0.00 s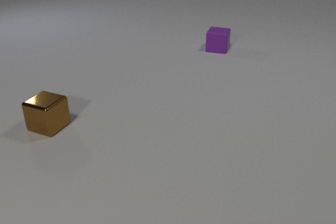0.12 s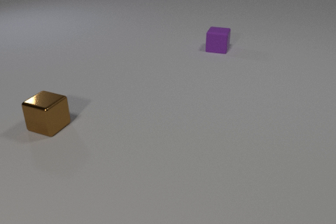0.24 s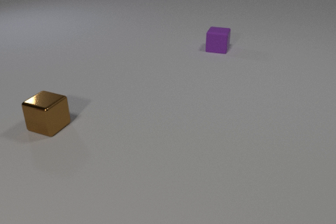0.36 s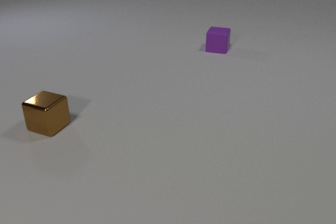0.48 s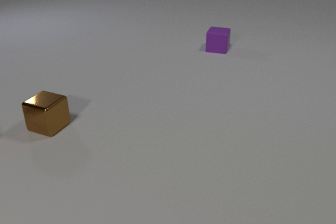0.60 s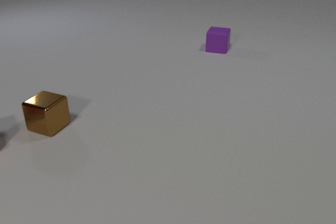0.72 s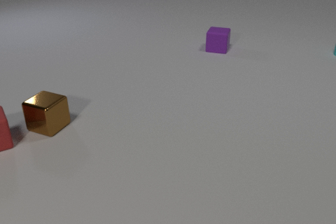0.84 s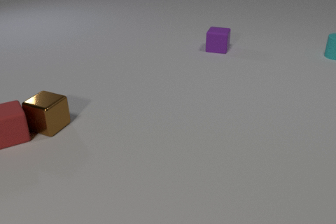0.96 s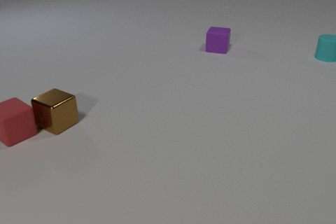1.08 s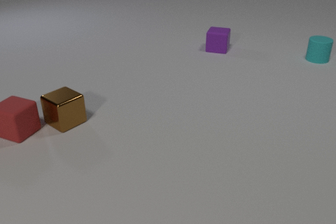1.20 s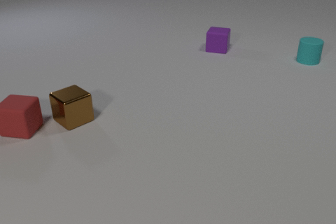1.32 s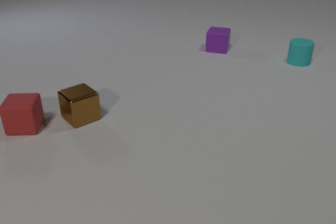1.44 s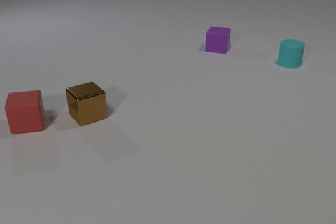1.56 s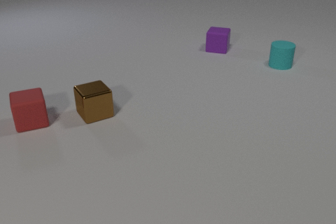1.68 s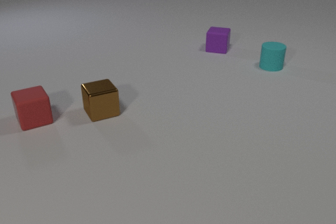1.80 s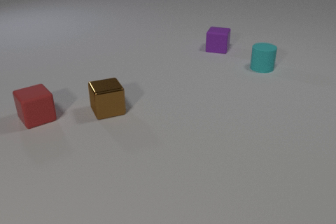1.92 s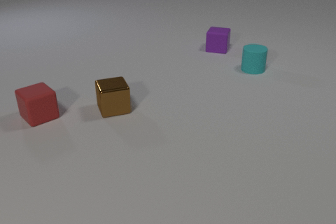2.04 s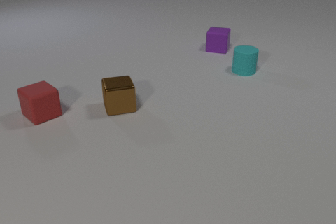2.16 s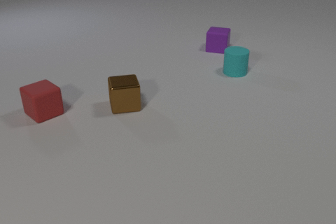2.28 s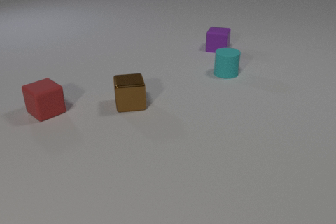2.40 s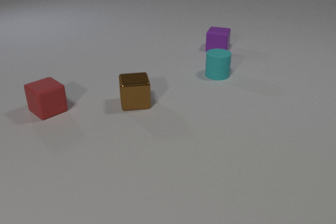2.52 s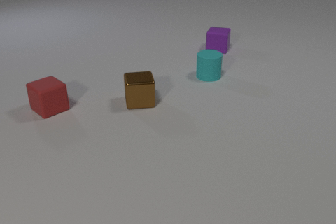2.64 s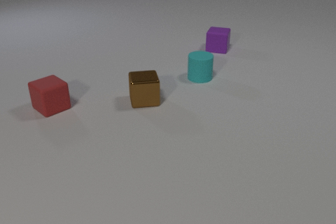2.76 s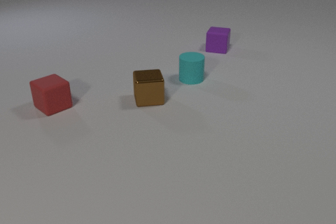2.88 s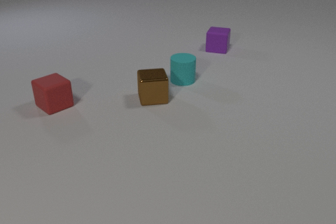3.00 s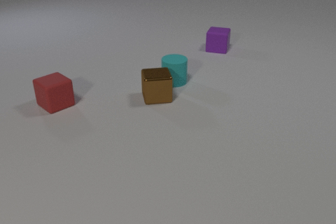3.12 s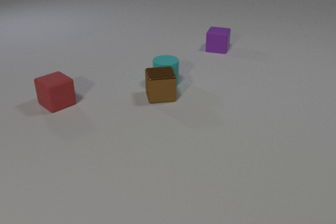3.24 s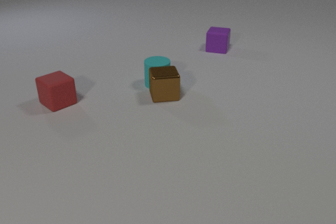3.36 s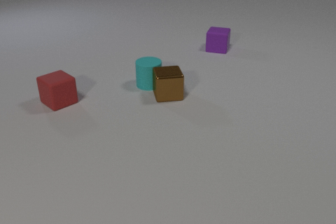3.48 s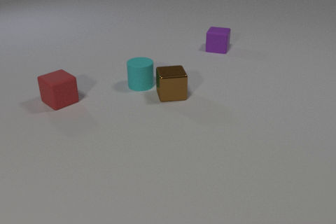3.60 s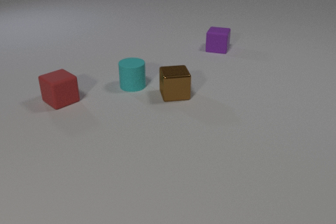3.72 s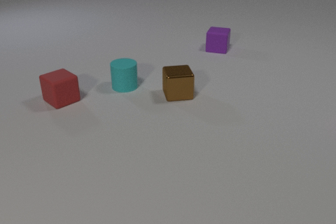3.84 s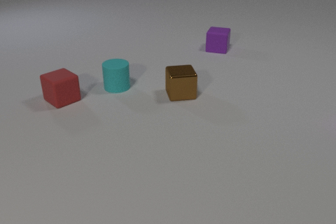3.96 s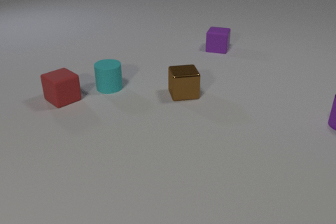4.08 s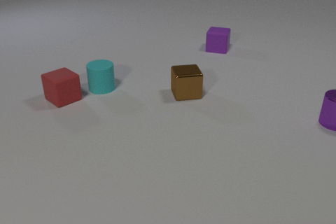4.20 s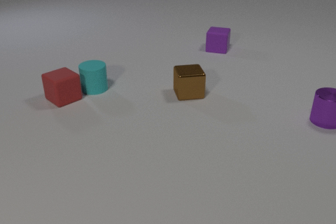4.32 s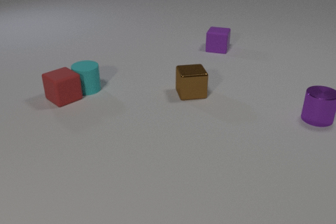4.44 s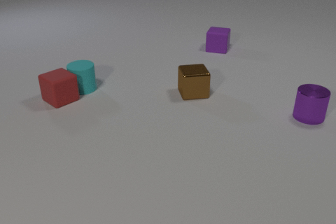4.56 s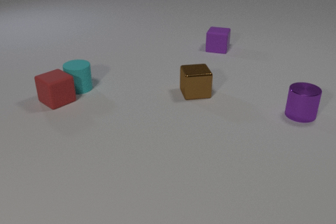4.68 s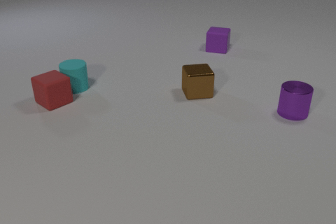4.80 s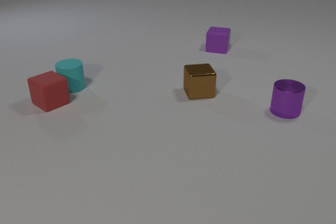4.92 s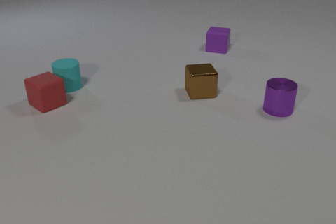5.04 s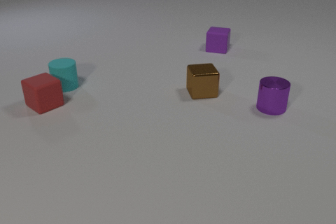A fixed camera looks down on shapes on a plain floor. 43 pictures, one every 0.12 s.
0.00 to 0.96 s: The red rubber cube comes in at the left edge, slides to the right and away from the camera. The brown metal cube slides to the right. The cyan rubber cylinder comes in at the right edge, slides to the left and toward the camera. The red rubber cube and the brown metal cube collide.
0.96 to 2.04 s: The red rubber cube slides away from the camera and to the right, spins so that its near face slides to the right, counterclockwise seen from above. The brown metal cube slides to the right, spins so that its near face slides to the left, clockwise seen from above. The cyan rubber cylinder slides to the left and toward the camera.
2.04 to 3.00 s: The red rubber cube slides away from the camera and to the right. The brown metal cube slides to the right and away from the camera. The cyan rubber cylinder slides to the left and toward the camera.
3.00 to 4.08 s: The red rubber cube slides away from the camera and to the right. The brown metal cube slides to the right. The cyan rubber cylinder slides to the left. The purple metal cylinder comes in at the right edge, slides to the left. The brown metal cube and the cyan rubber cylinder collide.
4.08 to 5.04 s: The red rubber cube slides to the left and toward the camera. The brown metal cube slides to the right. The cyan rubber cylinder slides to the left. The purple metal cylinder slides to the left. The red rubber cube and the cyan rubber cylinder collide.
What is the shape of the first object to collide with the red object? cube.
How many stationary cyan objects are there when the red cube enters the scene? 0.
What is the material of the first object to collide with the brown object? rubber.
